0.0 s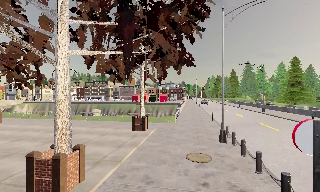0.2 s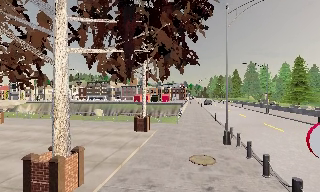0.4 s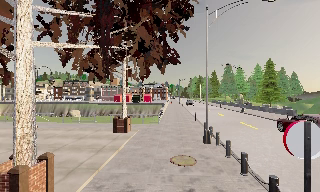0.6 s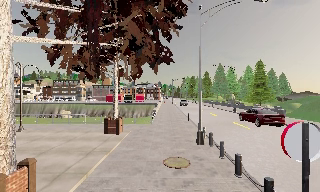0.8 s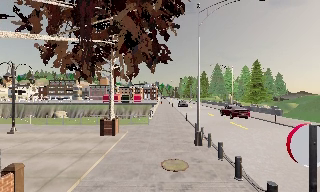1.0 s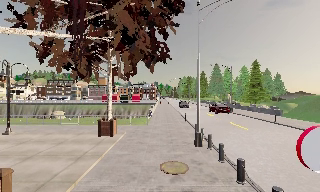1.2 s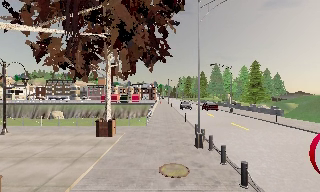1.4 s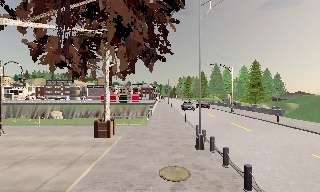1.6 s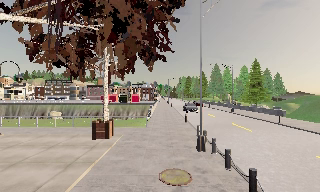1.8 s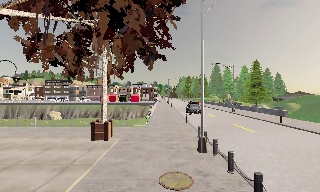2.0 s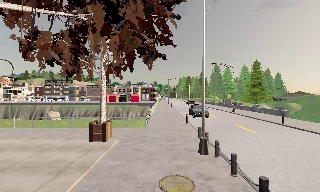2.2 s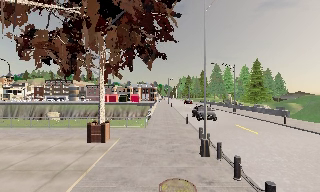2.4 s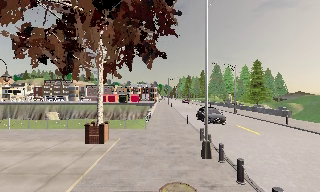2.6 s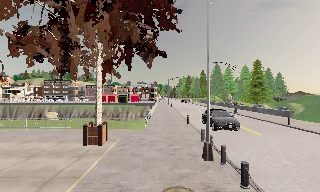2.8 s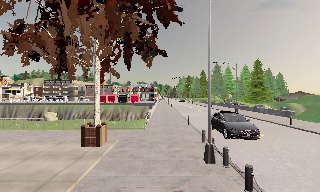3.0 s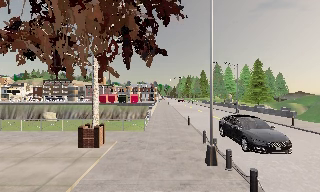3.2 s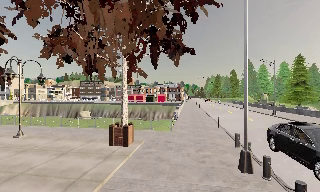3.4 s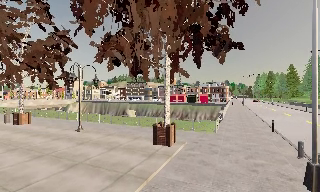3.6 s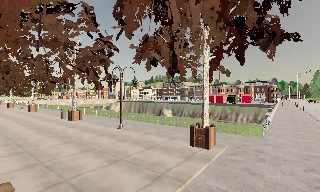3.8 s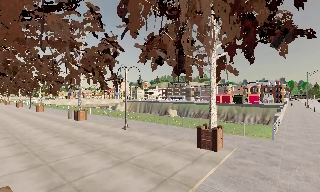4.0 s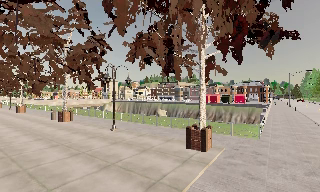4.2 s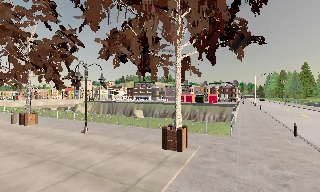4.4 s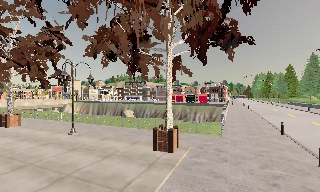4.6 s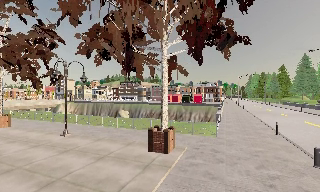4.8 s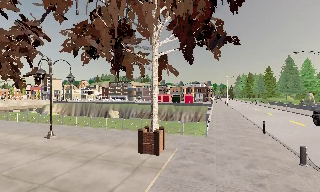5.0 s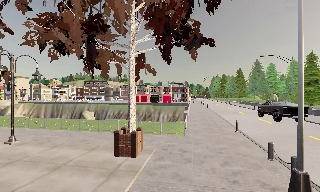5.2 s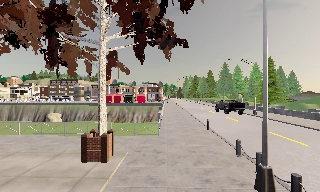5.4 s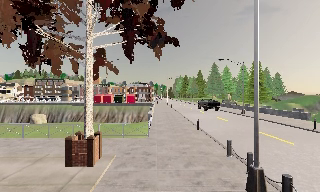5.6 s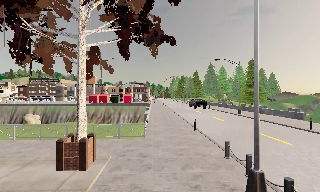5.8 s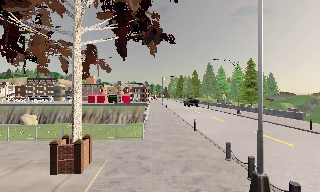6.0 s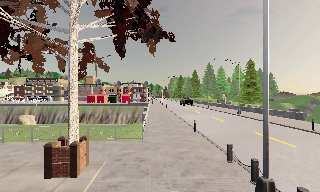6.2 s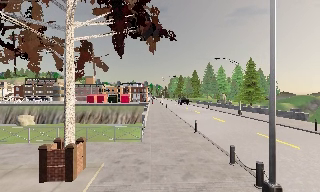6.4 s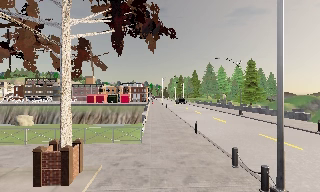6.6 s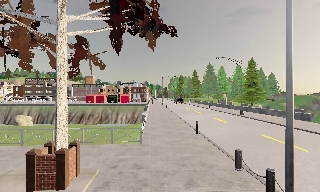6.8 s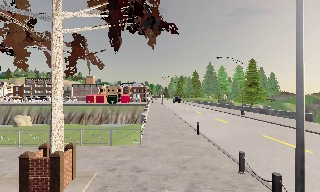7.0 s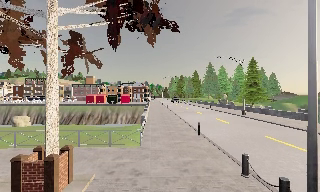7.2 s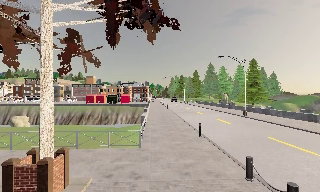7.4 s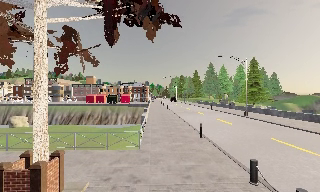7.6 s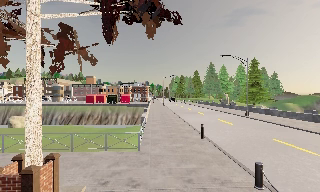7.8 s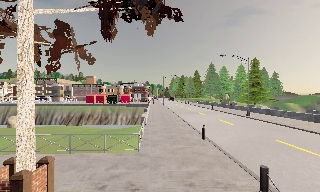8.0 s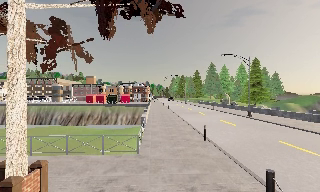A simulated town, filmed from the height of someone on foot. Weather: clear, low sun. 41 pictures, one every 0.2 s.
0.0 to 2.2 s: The camera travels forward, about 2.5 m, so what stands in front looms larger.
2.2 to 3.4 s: The scene slides to the right, as the camera pans about 25 degrees to its left. It travels forward, about 1 m, so what stands in front looms larger.
3.4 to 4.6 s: The camera travels forward, about 1 m, so what stands in front looms larger.
4.6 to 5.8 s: The camera pans to its right, which is clockwise from overhead, by about 25 degrees. It travels forward, about 1 m, so what stands in front looms larger.
5.8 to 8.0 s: The camera travels forward, about 2.5 m, so what stands in front looms larger.
The film runs forward here.
